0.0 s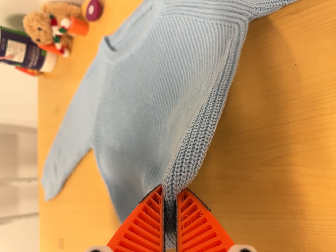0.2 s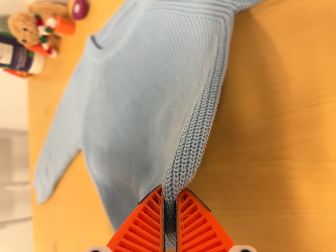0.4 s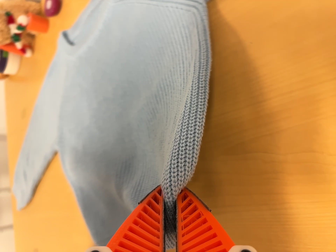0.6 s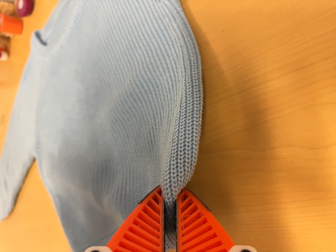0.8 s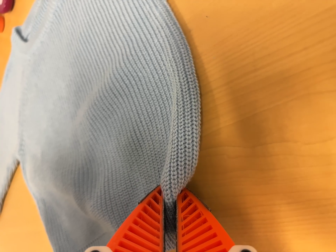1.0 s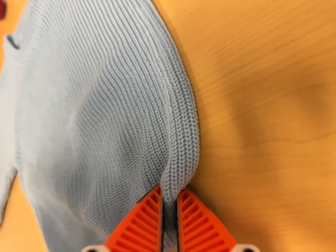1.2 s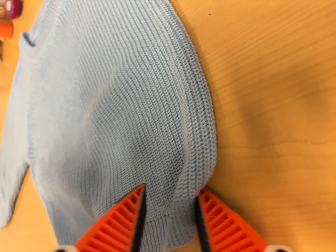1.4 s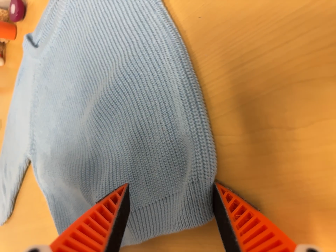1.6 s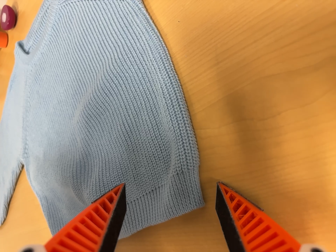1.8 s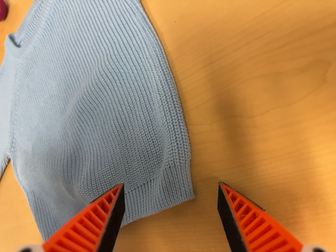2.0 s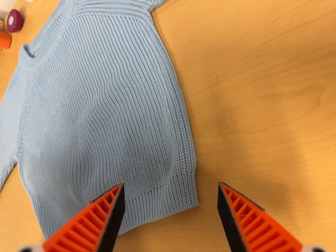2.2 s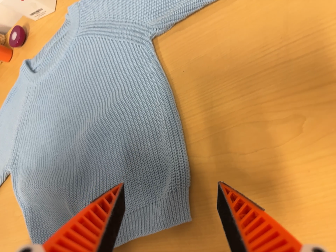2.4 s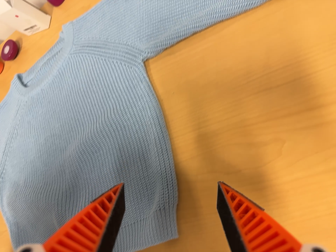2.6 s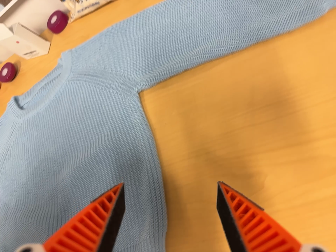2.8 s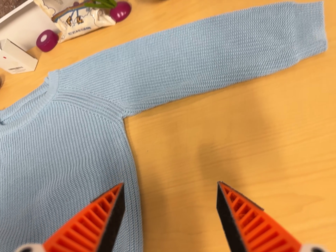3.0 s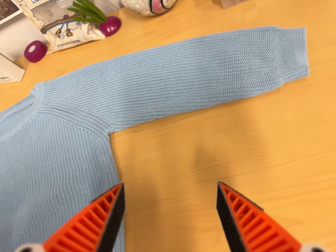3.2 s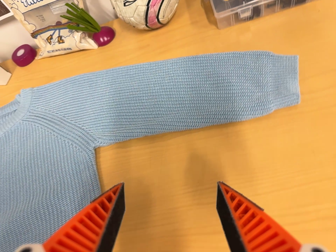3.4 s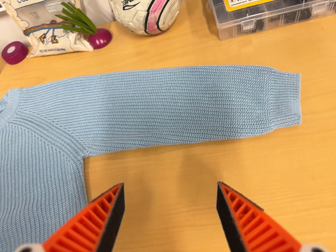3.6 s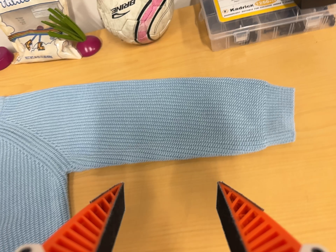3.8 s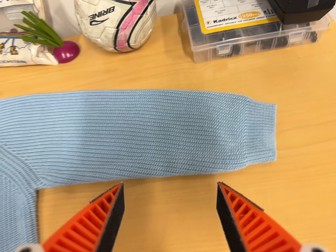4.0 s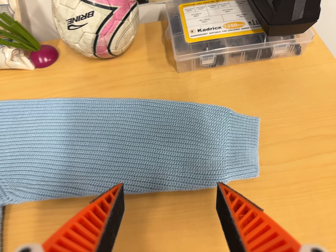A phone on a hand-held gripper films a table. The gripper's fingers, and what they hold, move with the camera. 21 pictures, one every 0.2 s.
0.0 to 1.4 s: The camera travels to its right and forward, about 10 cm, so close, fixed things drift to the left.
1.4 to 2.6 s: The scene slides to the left, as the camera pans about 10 degrees to its right. It travels backward, about 10 cm, so what stands in front gets smaller. Its aim tips toward the top of its view by about 15 degrees, and the scene shifts downward.
2.6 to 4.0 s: The camera swings to its right by about 20 degrees, and the scene slides to the left. It travels toward the top of its view and forward, about 12 cm, so close, fixed things drift downward. Its aim tips toward the top of its view by about 10 degrees, and the scene shifts downward. It rolls about its line of sight by about 15 degrees, and the scene rotates clockwise.
The film runs backward here.
